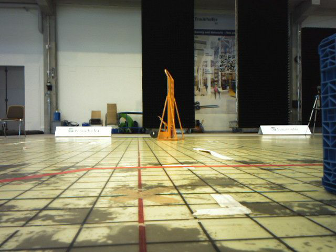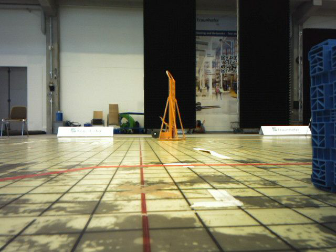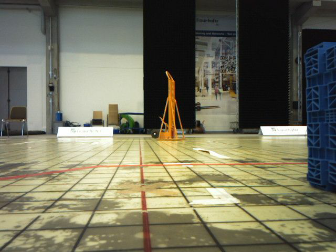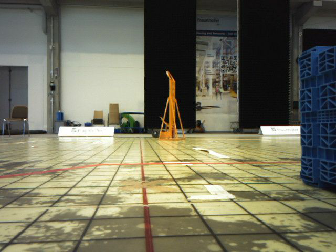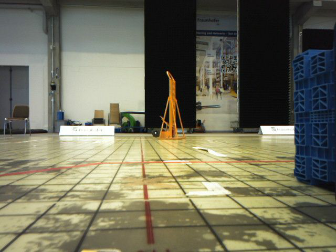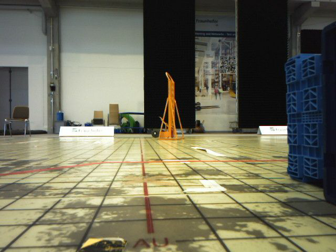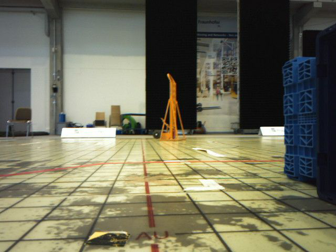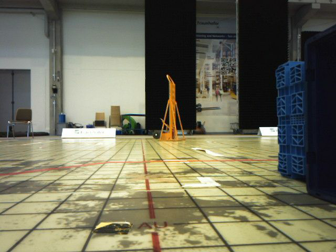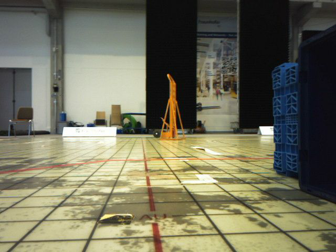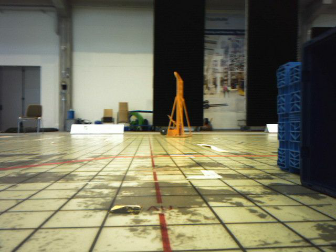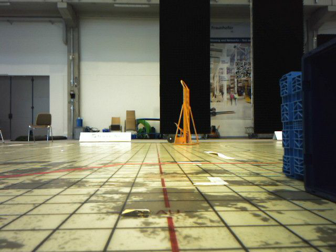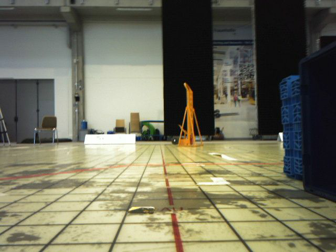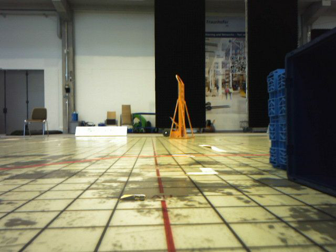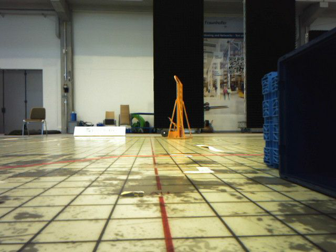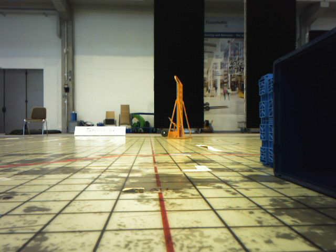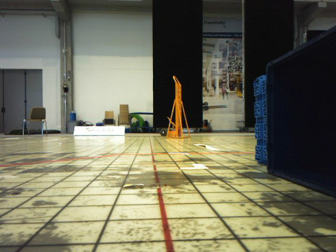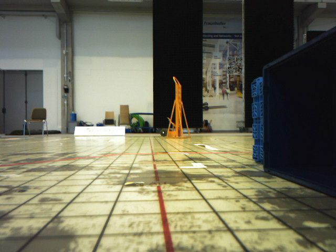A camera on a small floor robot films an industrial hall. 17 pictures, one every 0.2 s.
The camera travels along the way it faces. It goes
backward.
0.0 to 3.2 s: The camera travels backward, about 0.6 m, so what stands in front gets smaller.
The film runs backward here.
